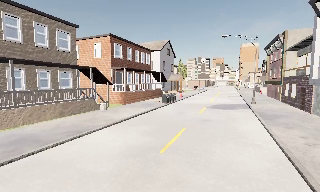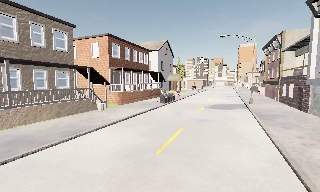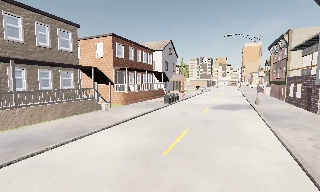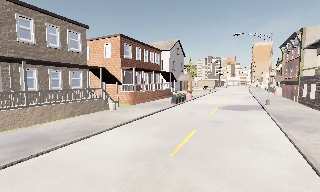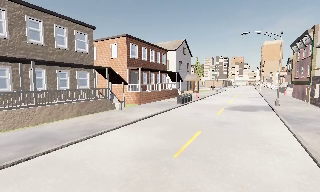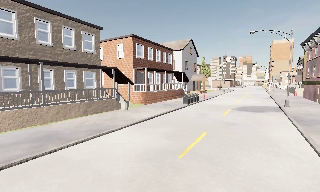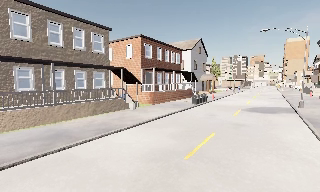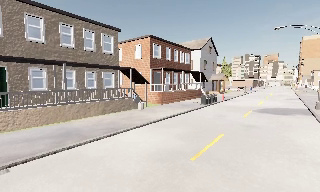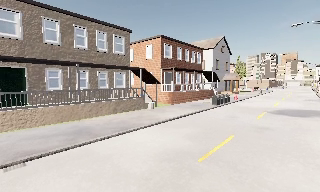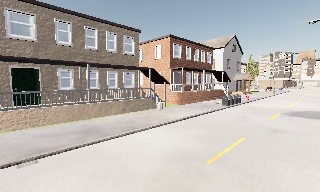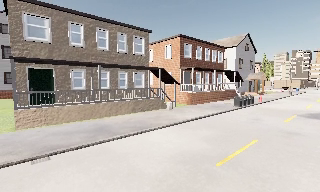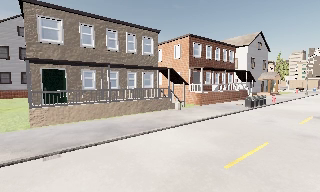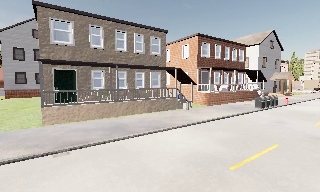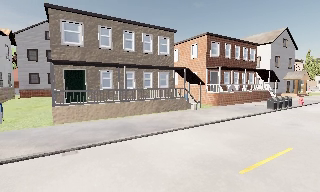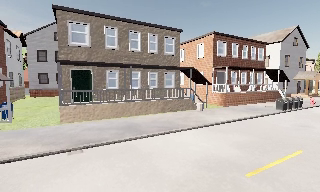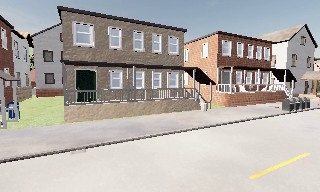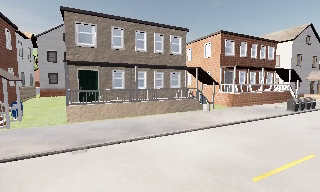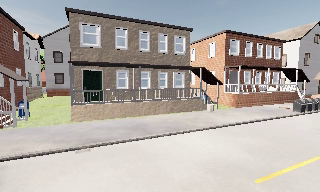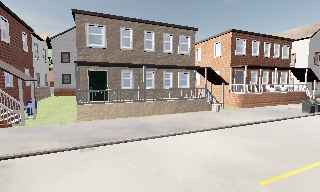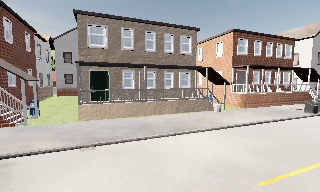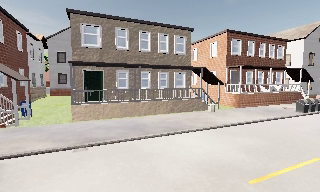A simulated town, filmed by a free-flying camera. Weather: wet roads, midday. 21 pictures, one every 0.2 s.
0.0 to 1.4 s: The camera swings to its left by about 15 degrees, and the scene slides to the right.
1.4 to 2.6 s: The scene slides to the right, as the camera pans about 20 degrees to its left. It travels to its right, about 0.5 m.
2.6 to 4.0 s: The camera travels to its right, about 0.5 m.
The film runs forward here.
